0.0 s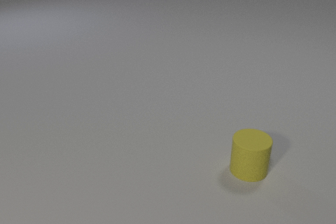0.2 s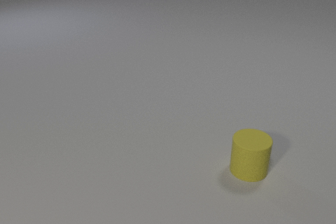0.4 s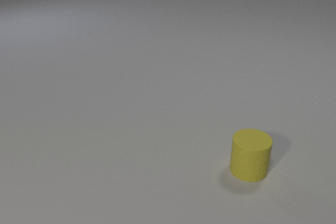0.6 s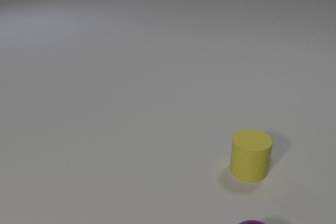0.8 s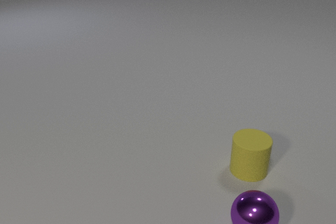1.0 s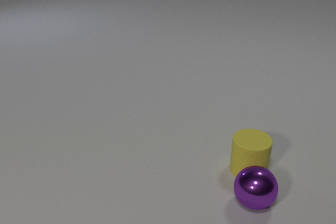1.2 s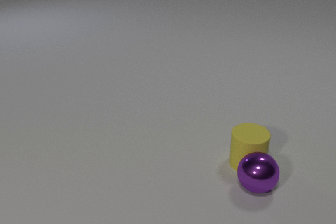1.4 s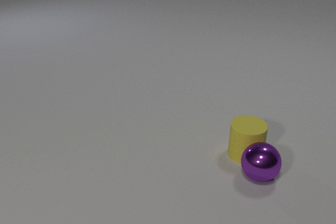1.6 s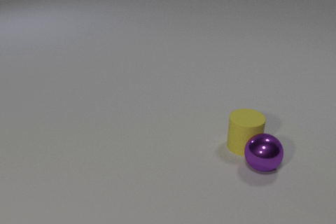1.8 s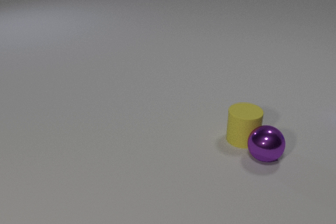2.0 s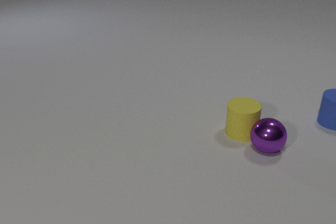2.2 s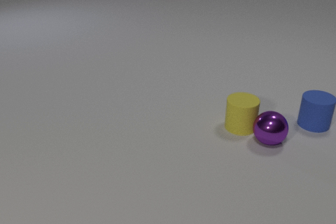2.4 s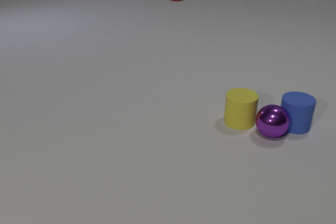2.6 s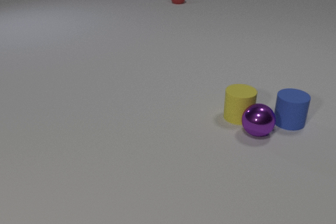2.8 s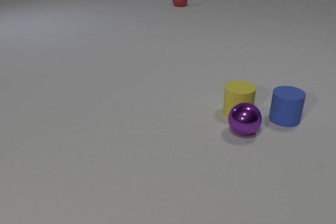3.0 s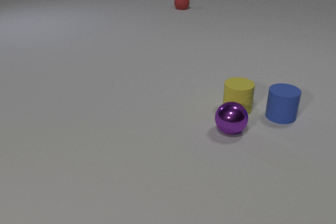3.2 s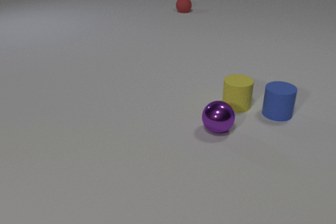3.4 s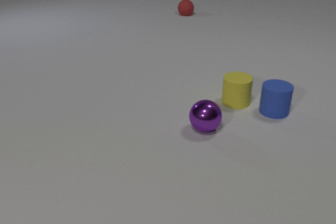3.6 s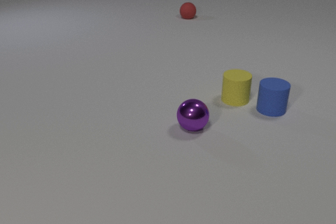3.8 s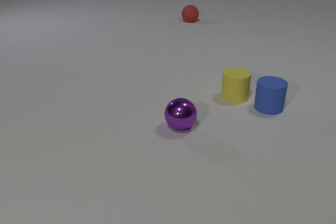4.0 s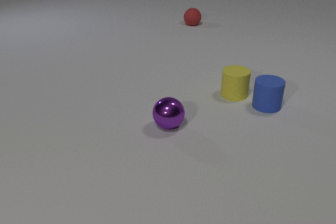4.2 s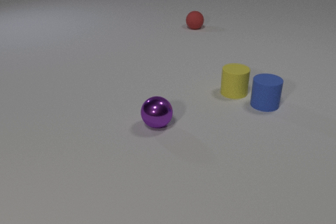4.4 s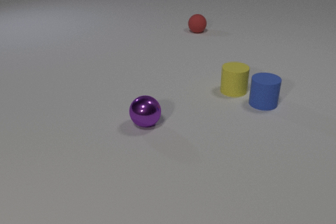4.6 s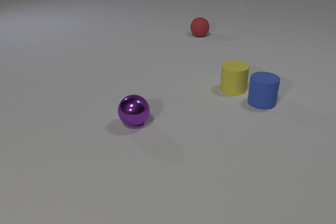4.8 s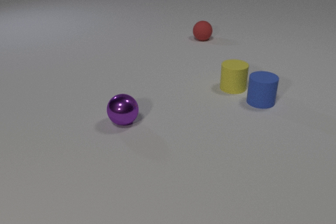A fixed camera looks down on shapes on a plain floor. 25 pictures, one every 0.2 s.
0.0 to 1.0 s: The purple metal sphere comes in at the bottom edge, rolls away from the camera.
1.0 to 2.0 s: The purple metal sphere rolls away from the camera. The yellow rubber cylinder slides away from the camera. The blue rubber cylinder comes in at the right edge, slides to the left and toward the camera. The purple metal sphere and the yellow rubber cylinder collide.
2.0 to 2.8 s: The purple metal sphere rolls away from the camera and to the left. The yellow rubber cylinder slides away from the camera. The red rubber sphere comes in at the top edge, rolls toward the camera. The blue rubber cylinder slides to the left. The purple metal sphere and the blue rubber cylinder collide.
2.8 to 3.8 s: The purple metal sphere rolls to the left. The yellow rubber cylinder slides away from the camera. The red rubber sphere rolls toward the camera. The blue rubber cylinder slides away from the camera and to the left.
3.8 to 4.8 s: The purple metal sphere rolls to the left. The yellow rubber cylinder slides away from the camera. The red rubber sphere rolls toward the camera. The blue rubber cylinder slides away from the camera and to the left.
Are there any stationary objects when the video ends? no.
What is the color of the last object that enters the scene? red.
Are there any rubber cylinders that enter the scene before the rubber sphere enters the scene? yes.
